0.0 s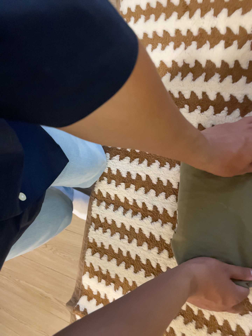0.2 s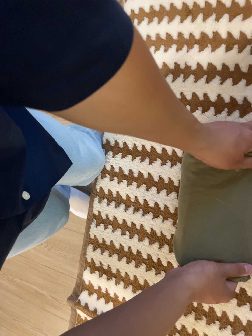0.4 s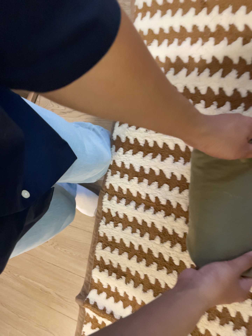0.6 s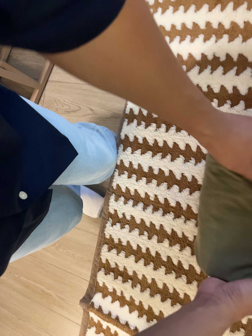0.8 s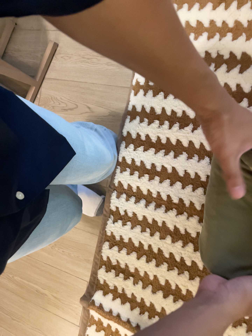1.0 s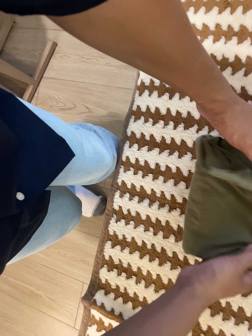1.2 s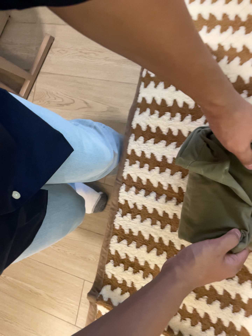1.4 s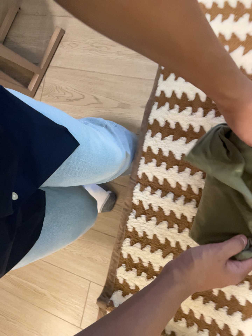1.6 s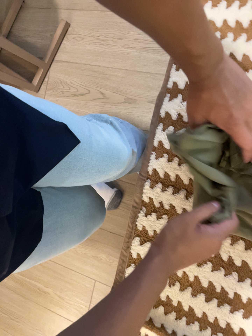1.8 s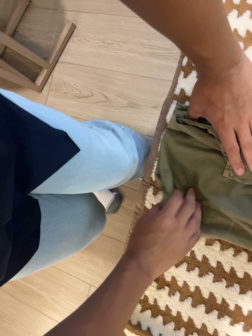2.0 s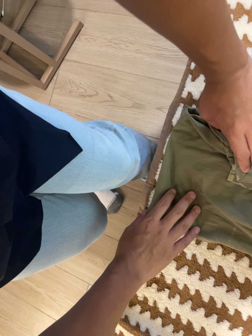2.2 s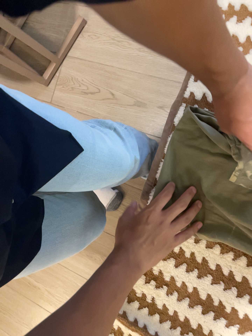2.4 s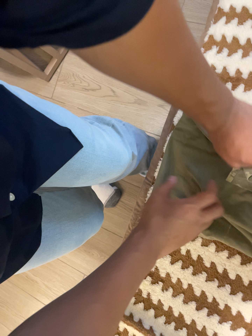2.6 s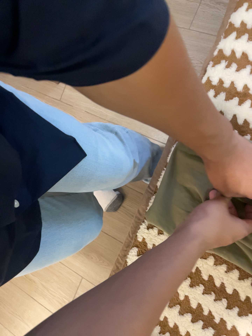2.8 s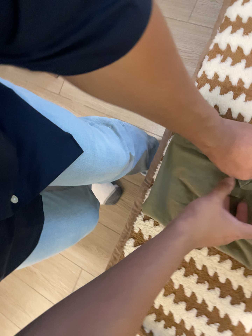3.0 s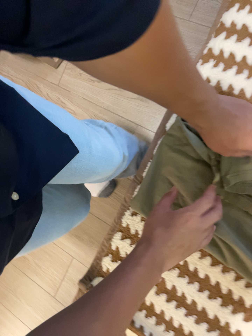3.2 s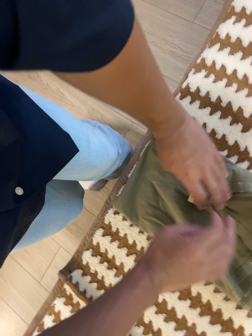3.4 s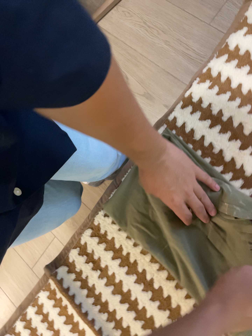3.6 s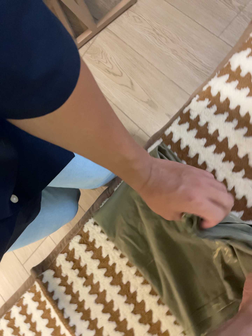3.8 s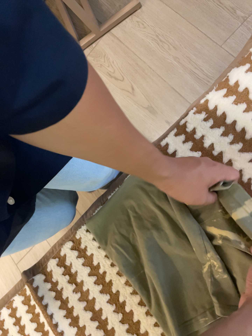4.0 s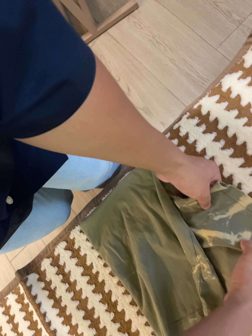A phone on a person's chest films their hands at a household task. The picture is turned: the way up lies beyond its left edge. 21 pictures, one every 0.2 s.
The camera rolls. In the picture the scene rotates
clockwise.
0.0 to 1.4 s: The camera travels to its left, about 18 cm, so close, fixed things drift to the right.
1.4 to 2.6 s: The camera rolls about its line of sight by about 10 degrees, and the scene rotates clockwise.
2.6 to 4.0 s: The camera travels to its right, toward the top of its view and backward, about 18 cm, so close, fixed things drift to the left. Its aim tips toward the bottom of its view by about 10 degrees. It rolls about its line of sight by about 20 degrees, and the scene rotates clockwise.
The film runs backward here.
